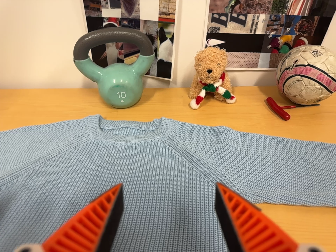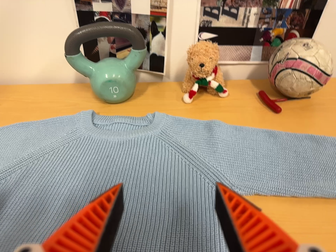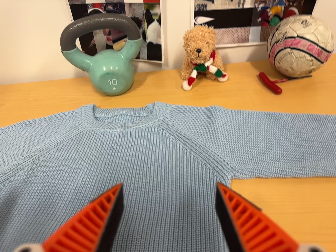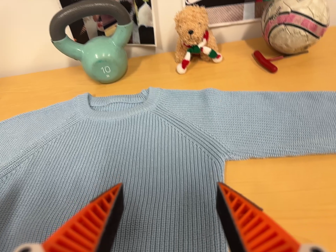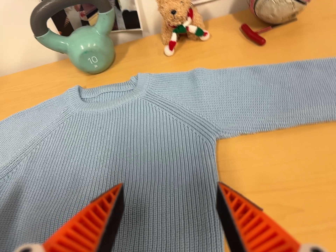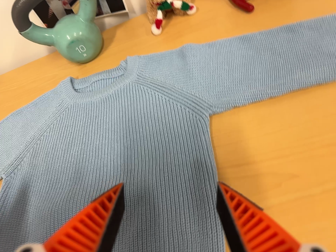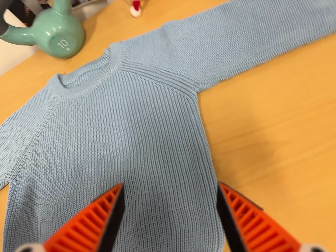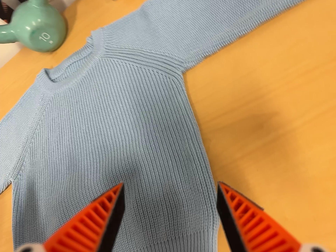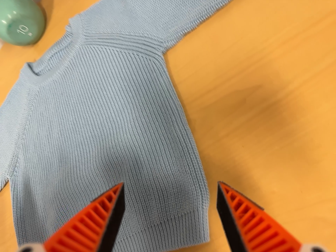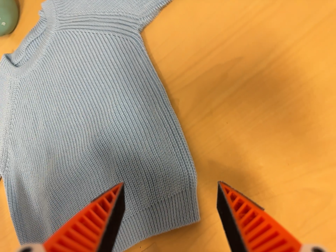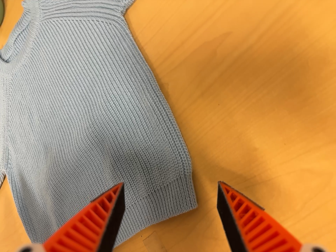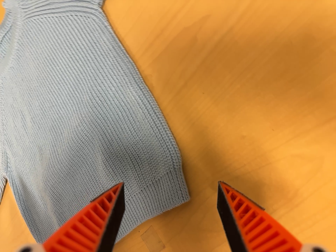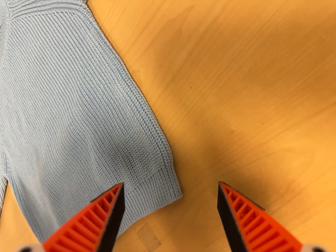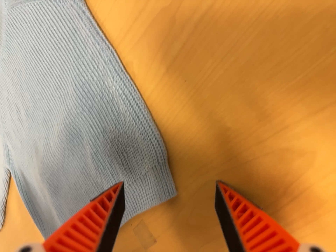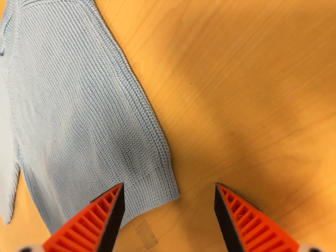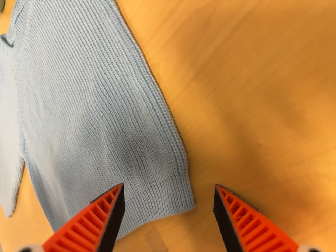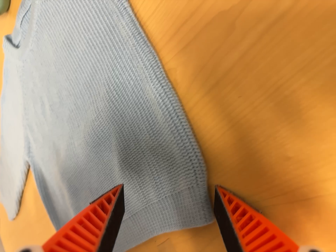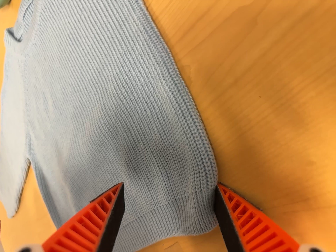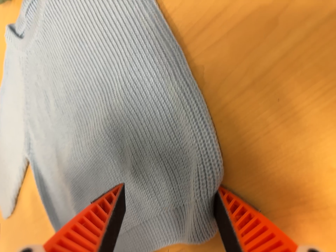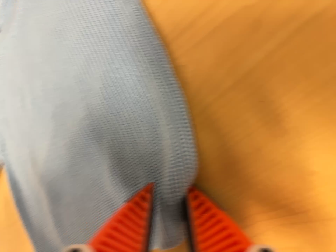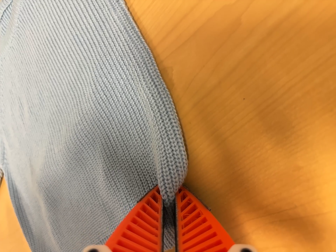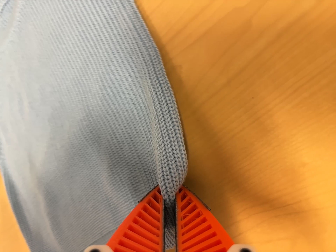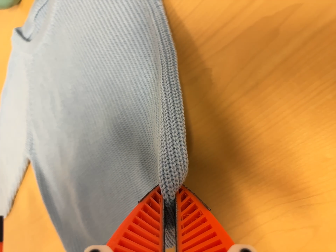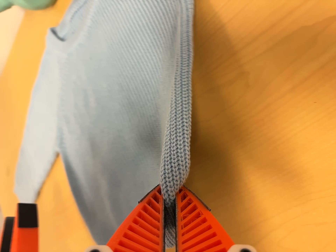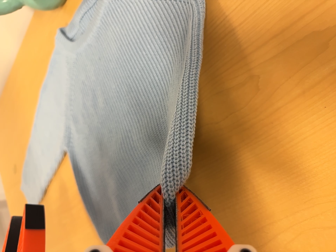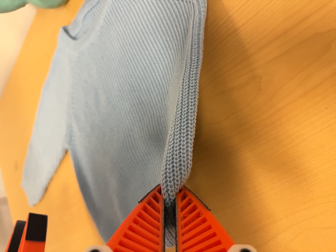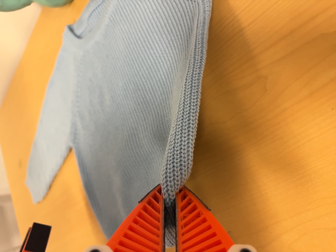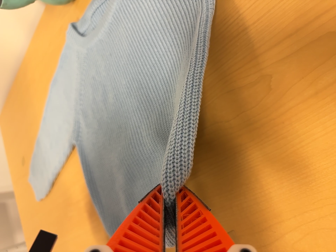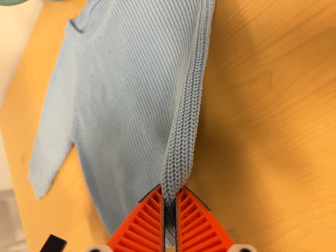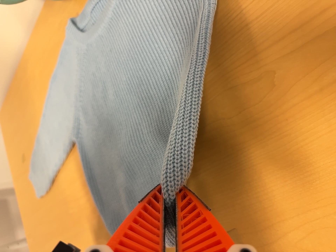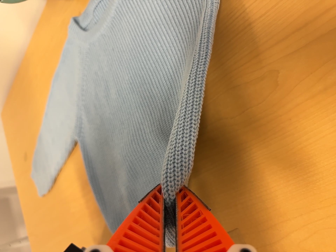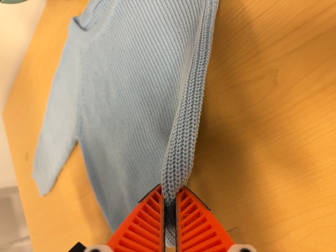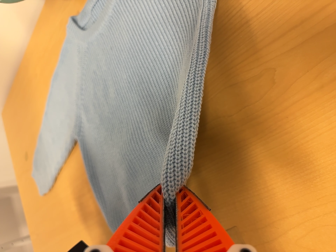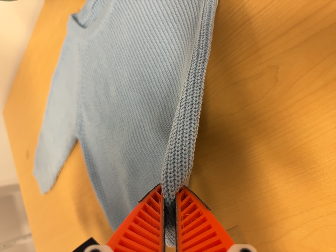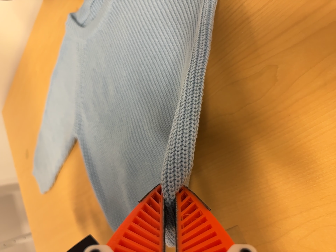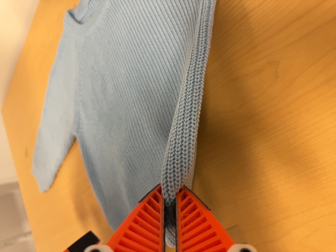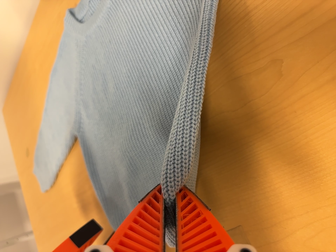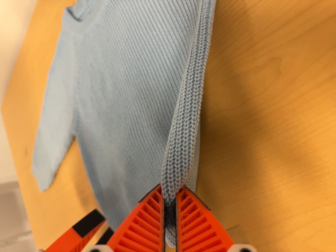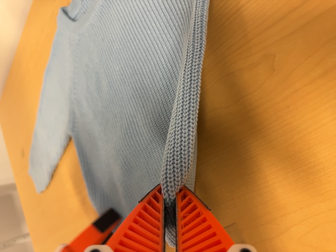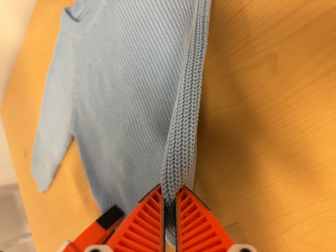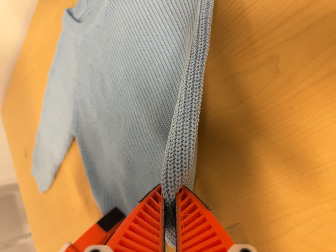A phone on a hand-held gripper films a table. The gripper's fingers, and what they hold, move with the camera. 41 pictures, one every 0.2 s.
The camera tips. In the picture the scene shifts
upward.
0.0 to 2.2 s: The camera pans to its left by about 10 degrees. It travels to its right, about 22 cm. Its aim tips toward the bottom of its view by about 40 degrees, and the scene shifts upward. It rolls about its line of sight by about 55 degrees, and the scene rotates counterclockwise.
2.2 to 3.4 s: The camera travels forward, about 6 cm, so what stands in front looms larger.
3.4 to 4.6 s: The camera travels to its left, about 7 cm, so close, fixed things drift to the right.
4.6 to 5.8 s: The camera shifts only a little, or ends up much as it began.
5.8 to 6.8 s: The camera keeps its place and its aim.
6.8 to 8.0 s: The camera shifts only a little, or ends up much as it began.
The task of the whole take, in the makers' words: fold up.
The film runs forward here.
